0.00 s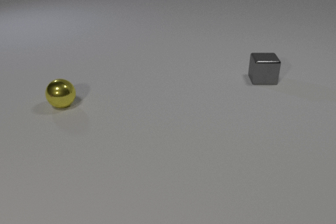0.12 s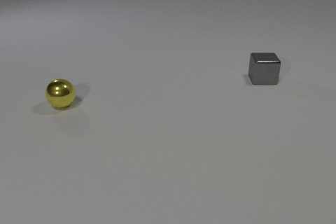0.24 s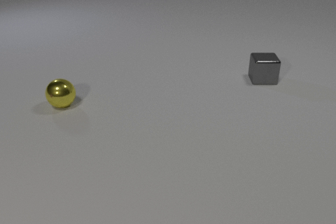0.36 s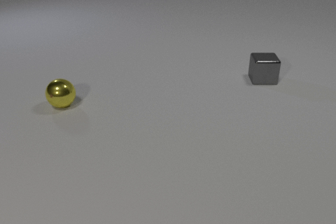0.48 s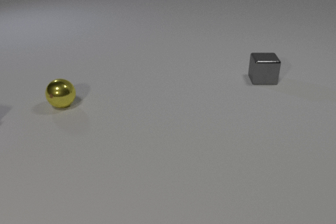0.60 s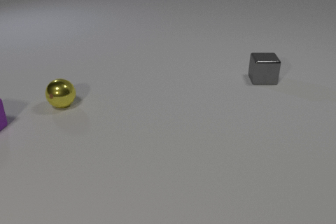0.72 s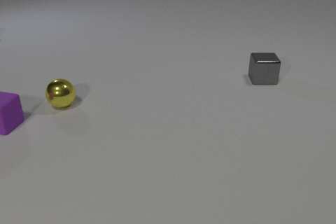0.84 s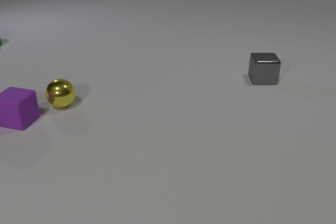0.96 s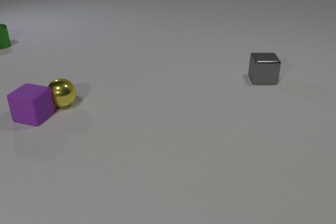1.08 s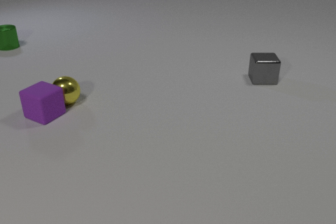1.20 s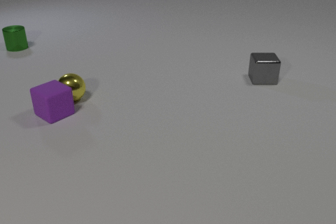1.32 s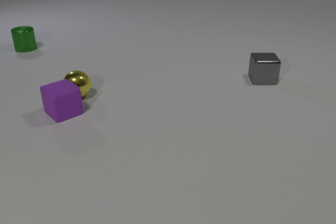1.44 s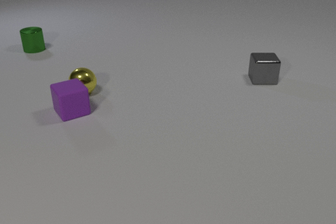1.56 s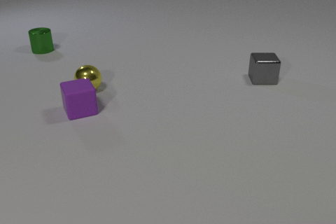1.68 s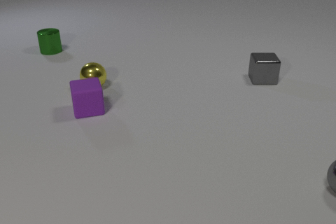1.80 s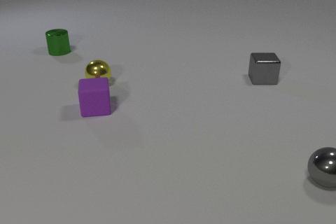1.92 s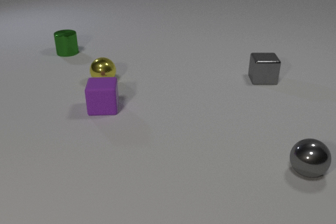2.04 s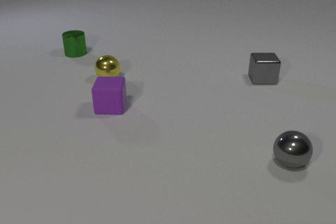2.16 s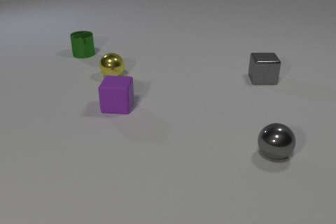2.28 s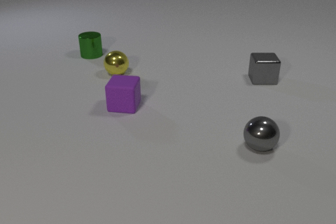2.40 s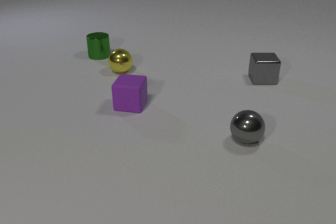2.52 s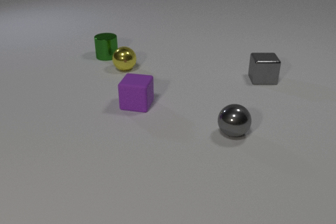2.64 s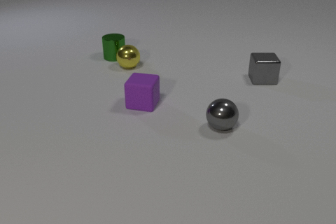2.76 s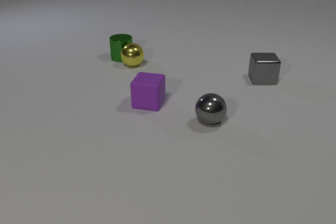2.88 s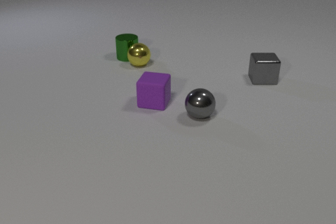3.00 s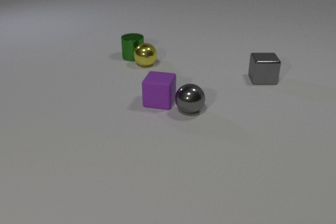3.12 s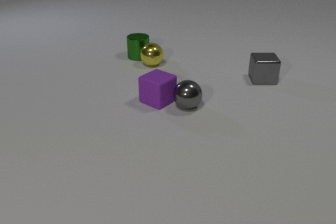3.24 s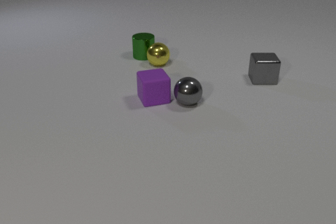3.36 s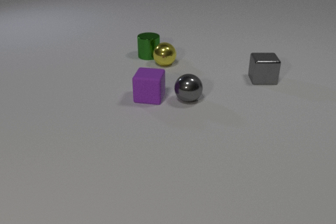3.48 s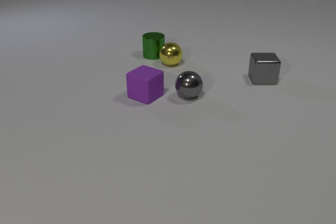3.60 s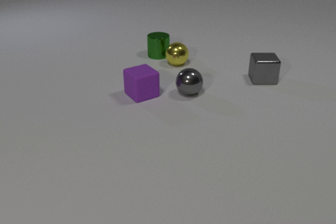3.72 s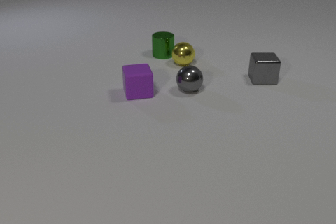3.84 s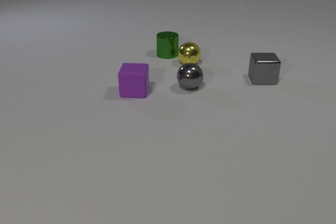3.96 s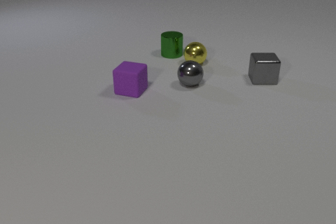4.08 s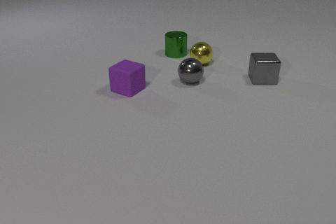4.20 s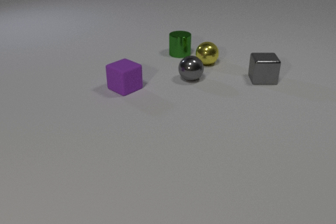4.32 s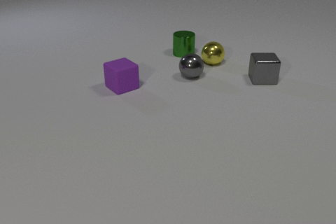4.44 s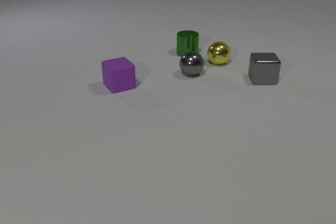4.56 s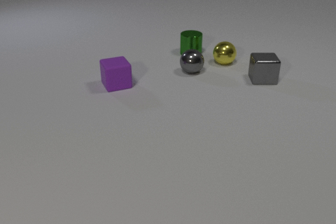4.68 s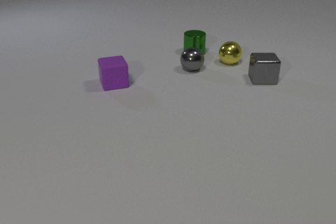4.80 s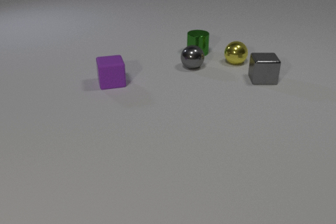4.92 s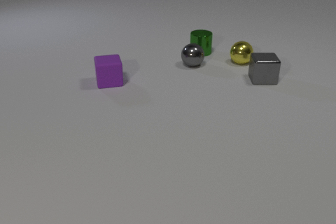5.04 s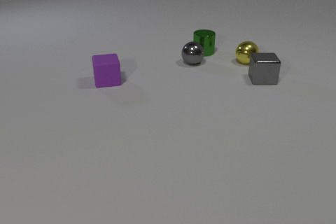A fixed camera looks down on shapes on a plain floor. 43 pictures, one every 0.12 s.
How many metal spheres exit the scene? 0.
What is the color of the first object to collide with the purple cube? yellow.
Are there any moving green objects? yes.
0.00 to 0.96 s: The purple rubber cube comes in at the left edge, slides to the right. The green metal cylinder comes in at the left edge, slides to the right and toward the camera. The purple rubber cube and the yellow metal sphere collide.
0.96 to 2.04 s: The purple rubber cube slides to the right, spins so that its near face slides to the left, clockwise seen from above. The yellow metal sphere rolls away from the camera and to the right. The green metal cylinder slides to the right and toward the camera. The gray metal sphere comes in at the right edge, rolls to the left and away from the camera.
2.04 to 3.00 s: The purple rubber cube slides to the right. The yellow metal sphere rolls to the right and away from the camera. The green metal cylinder slides to the right. The gray metal sphere rolls to the left and away from the camera. The yellow metal sphere and the green metal cylinder collide.
3.00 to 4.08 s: The purple rubber cube slides to the left and away from the camera, spins clockwise seen from above by about 210 degrees, its near face sliding to the left. The yellow metal sphere rolls to the right. The green metal cylinder slides to the right. The gray metal sphere rolls away from the camera. The purple rubber cube and the gray metal sphere collide.
4.08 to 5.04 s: The purple rubber cube slides away from the camera and to the left, spins so that its near face slides to the left, clockwise seen from above. The yellow metal sphere rolls to the right. The green metal cylinder slides to the right. The gray metal sphere rolls away from the camera.
